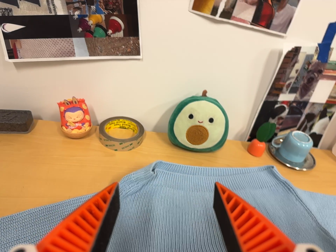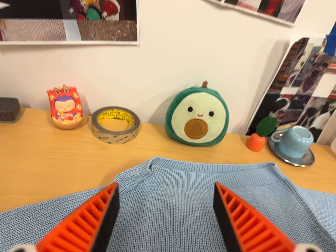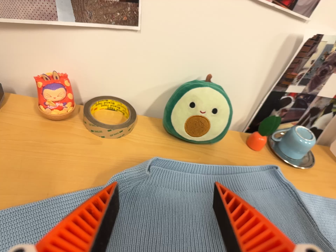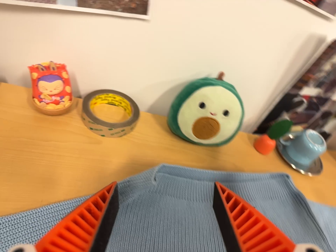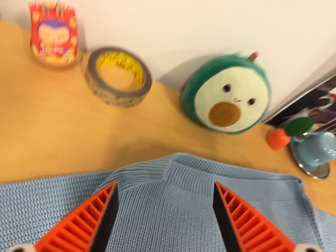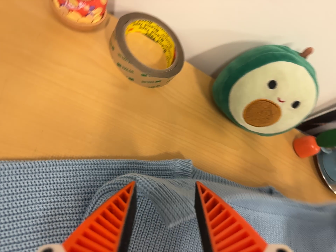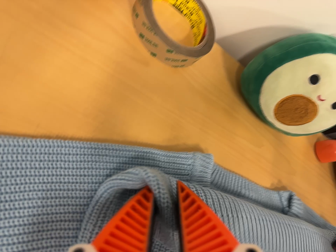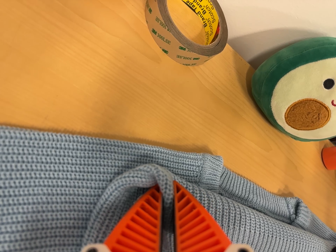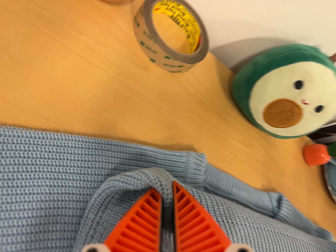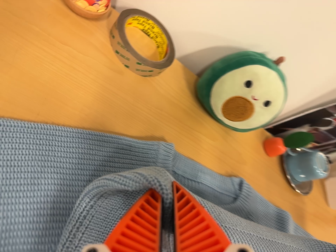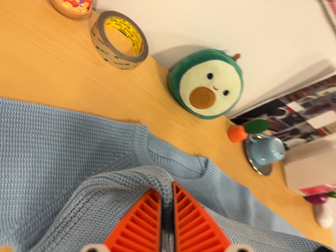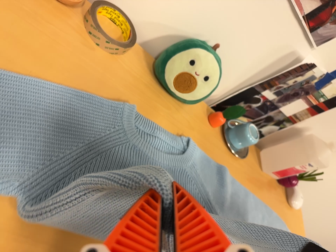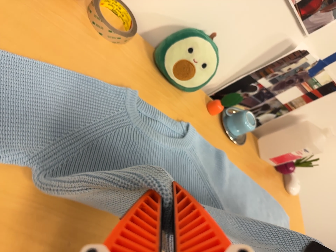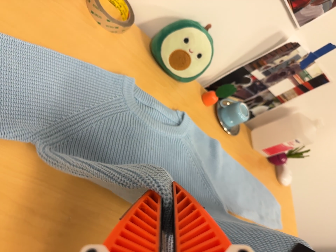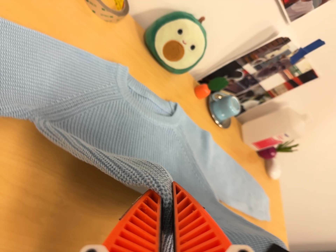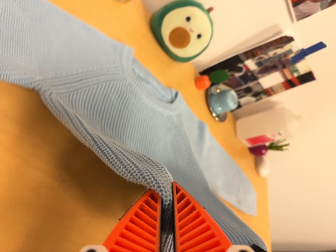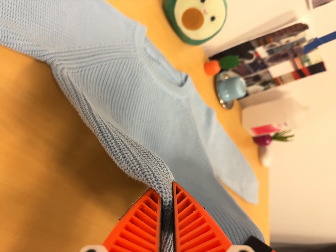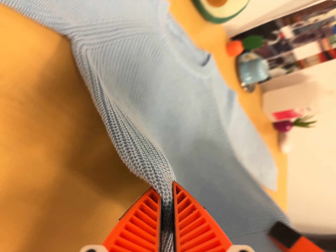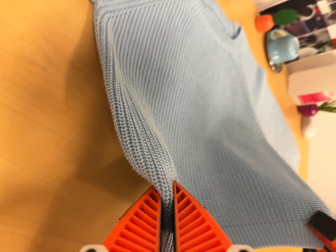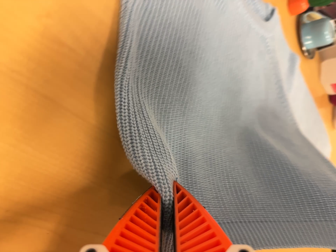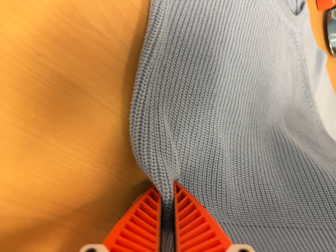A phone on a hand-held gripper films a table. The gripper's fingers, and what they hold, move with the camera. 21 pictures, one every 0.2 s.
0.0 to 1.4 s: The camera travels forward, to its left and toward the top of its view, about 30 cm, so what stands in front looms larger. Its aim tips toward the bottom of its view by about 30 degrees. It rolls about its line of sight by about 35 degrees, and the scene rotates clockwise.
1.4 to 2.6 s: The scene slides to the left, as the camera pans about 15 degrees to its right. It travels backward and toward the bottom of its view, about 28 cm, so what stands in front gets smaller.
2.6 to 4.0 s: The camera travels to its left, forward and toward the bottom of its view, about 16 cm, so close, fixed things drift to the right. Its aim tips toward the bottom of its view by about 15 degrees, and the scene shifts upward. It rolls about its line of sight by about 15 degrees, and the scene rotates clockwise.
The film runs backward here.
